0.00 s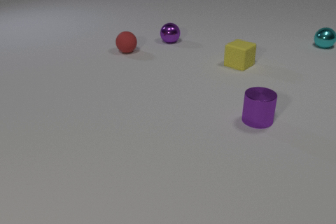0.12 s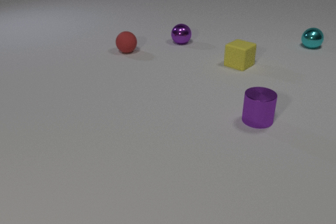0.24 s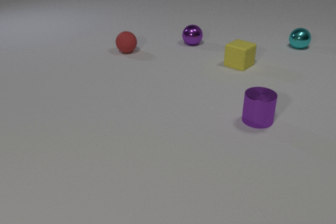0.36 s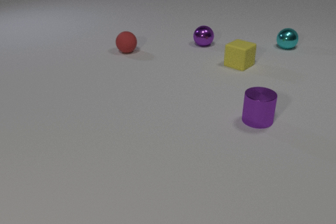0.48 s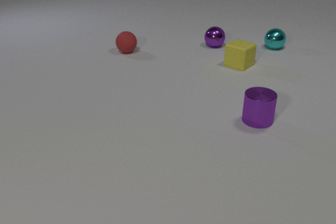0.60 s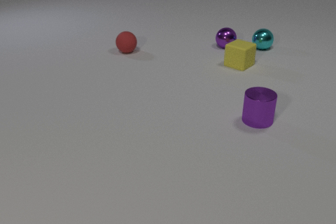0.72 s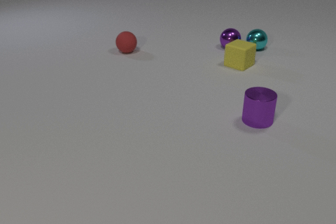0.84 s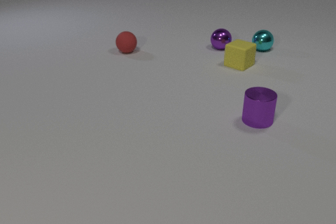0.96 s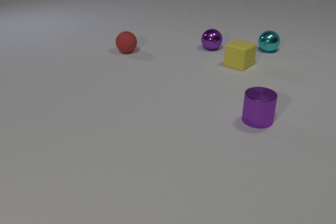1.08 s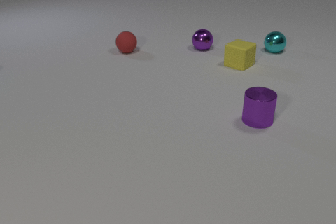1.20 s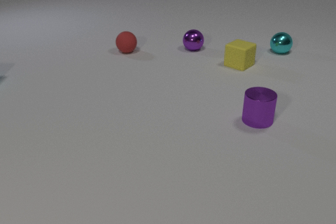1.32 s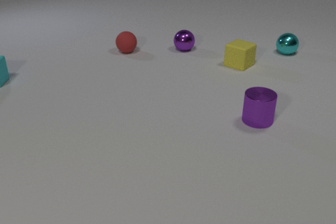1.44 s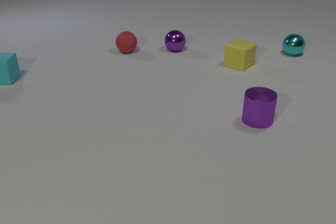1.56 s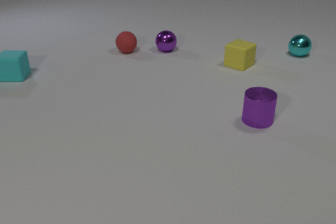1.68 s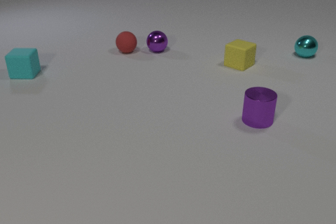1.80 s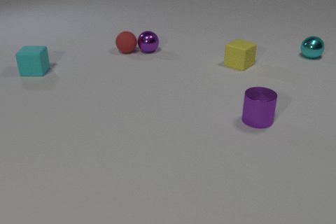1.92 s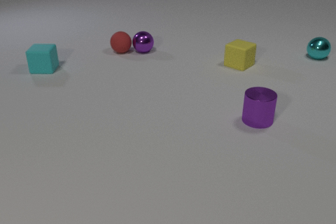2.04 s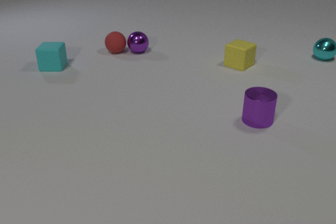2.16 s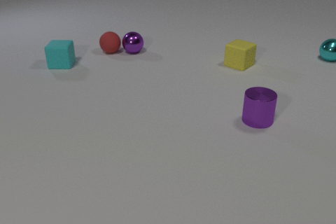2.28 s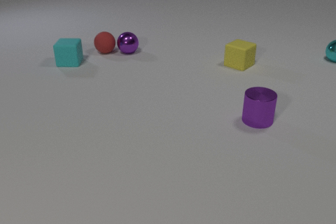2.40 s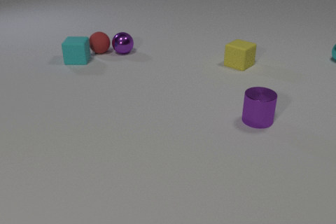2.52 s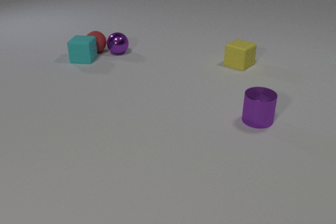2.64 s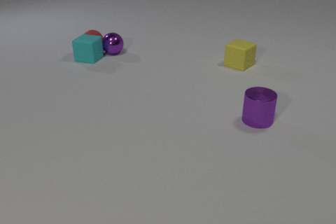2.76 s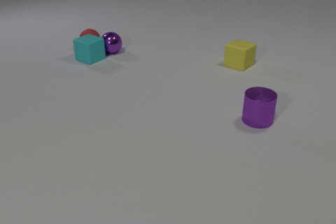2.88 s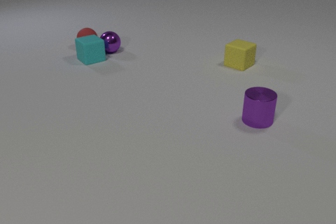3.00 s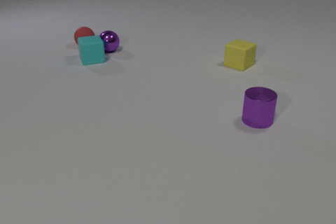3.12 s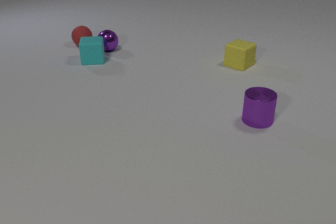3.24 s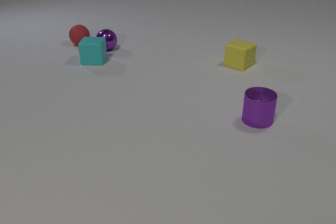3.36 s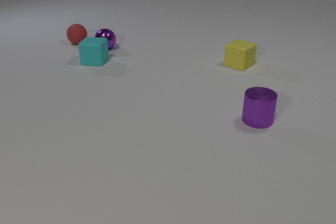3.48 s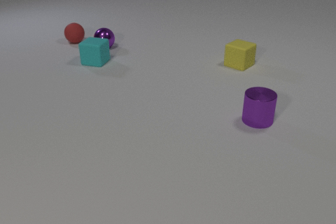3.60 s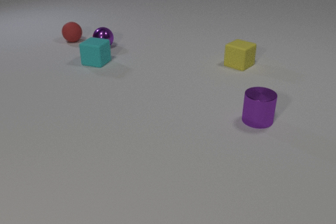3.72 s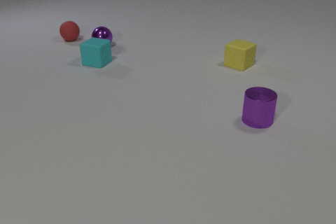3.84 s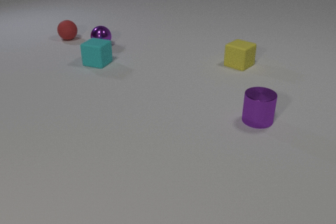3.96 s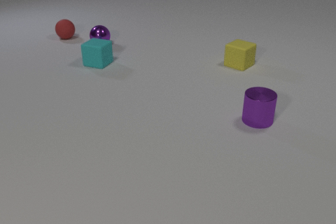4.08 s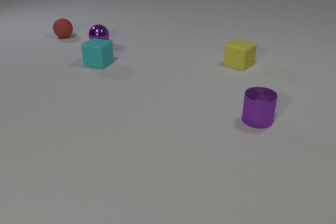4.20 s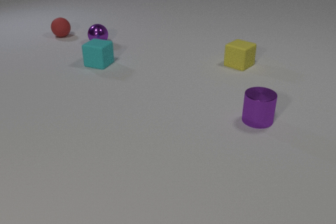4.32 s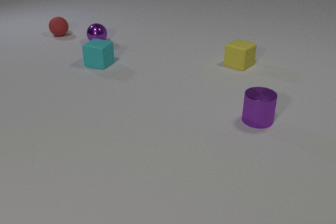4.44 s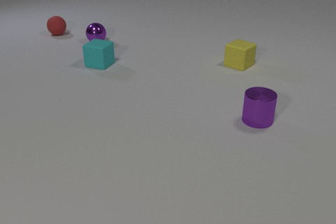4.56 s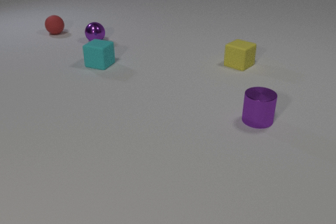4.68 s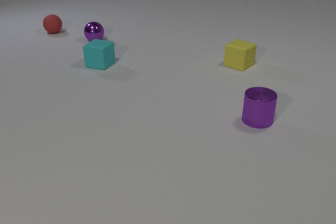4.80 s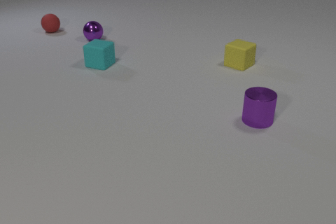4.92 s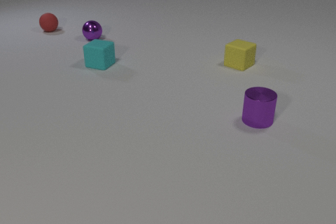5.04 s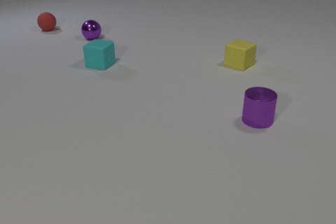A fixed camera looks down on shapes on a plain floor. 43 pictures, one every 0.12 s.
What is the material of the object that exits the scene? metal.
How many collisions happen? 4.
What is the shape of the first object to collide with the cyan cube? sphere.
0.00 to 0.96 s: The cyan metal sphere rolls to the left and toward the camera. The purple metal sphere rolls to the right and toward the camera. The cyan metal sphere and the purple metal sphere collide.
0.96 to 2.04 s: The cyan metal sphere rolls to the right. The purple metal sphere rolls to the left. The red rubber sphere rolls to the left. The cyan rubber cube comes in at the left edge, slides to the right. The purple metal sphere and the red rubber sphere collide.
2.04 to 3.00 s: The cyan metal sphere rolls to the right, leaves at the right edge. The purple metal sphere rolls to the left. The red rubber sphere rolls to the left and away from the camera. The cyan rubber cube slides to the right, spins clockwise seen from above by about 60 degrees, its near face sliding to the left. The red rubber sphere and the cyan rubber cube collide. The purple metal sphere and the cyan rubber cube collide.
3.00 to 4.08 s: The purple metal sphere rolls away from the camera and to the left. The red rubber sphere rolls away from the camera and to the left. The cyan rubber cube slides toward the camera and to the right, spins clockwise seen from above by about 45 degrees, its near face sliding to the left.
4.08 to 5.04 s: The purple metal sphere rolls away from the camera and to the left. The red rubber sphere rolls away from the camera and to the left.
